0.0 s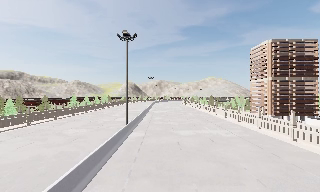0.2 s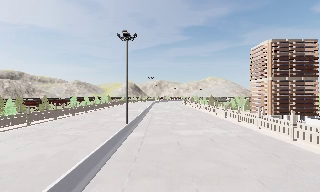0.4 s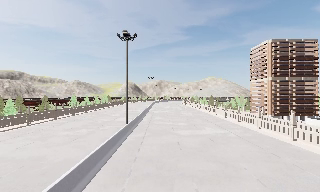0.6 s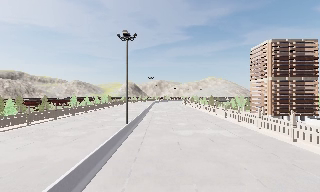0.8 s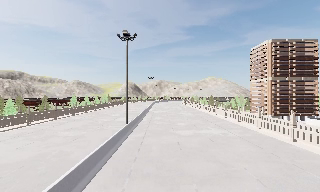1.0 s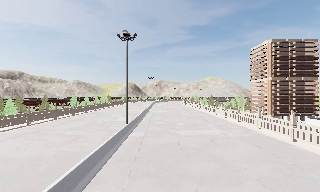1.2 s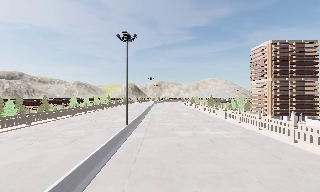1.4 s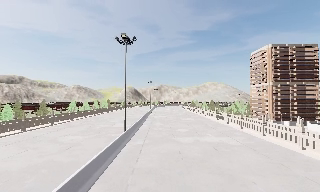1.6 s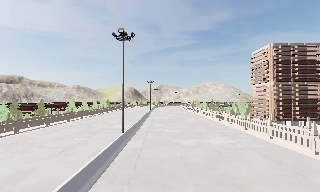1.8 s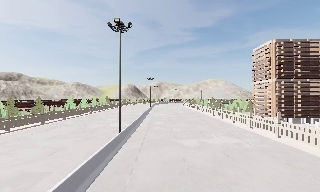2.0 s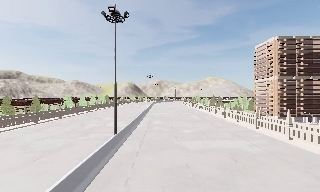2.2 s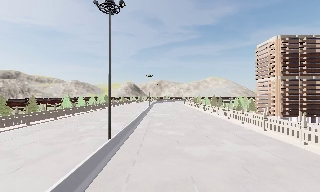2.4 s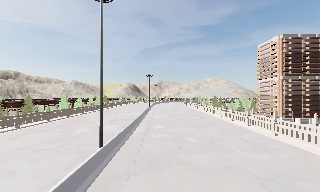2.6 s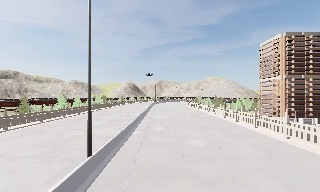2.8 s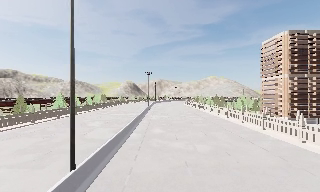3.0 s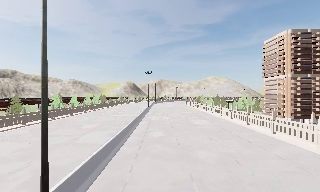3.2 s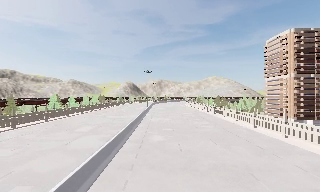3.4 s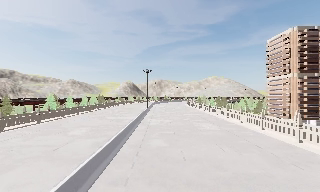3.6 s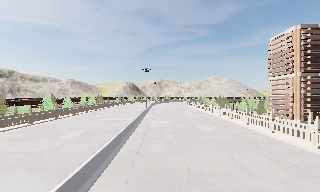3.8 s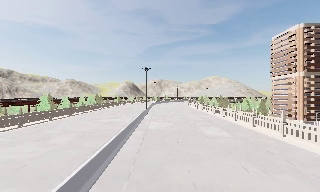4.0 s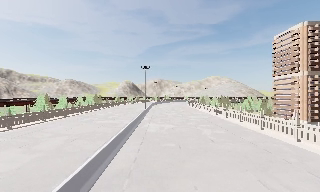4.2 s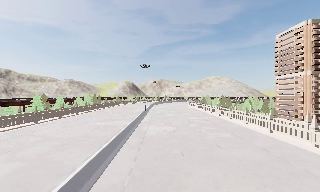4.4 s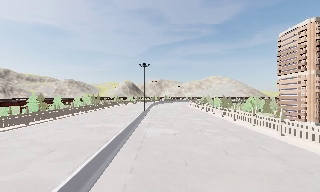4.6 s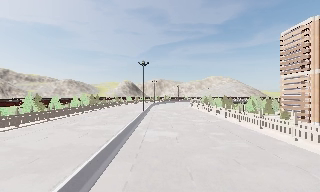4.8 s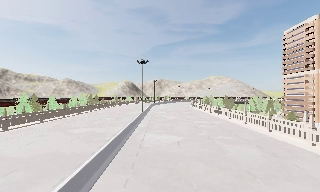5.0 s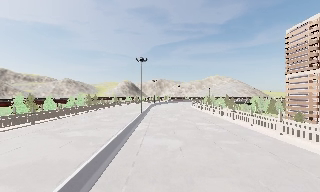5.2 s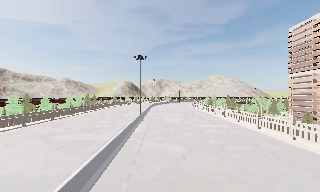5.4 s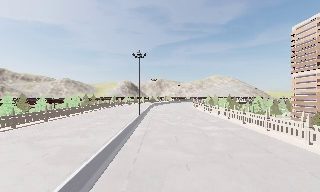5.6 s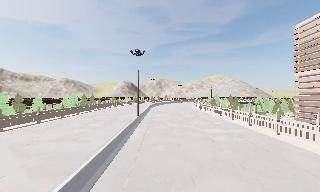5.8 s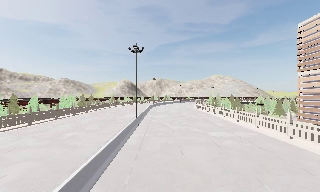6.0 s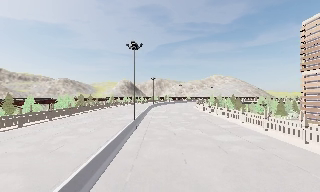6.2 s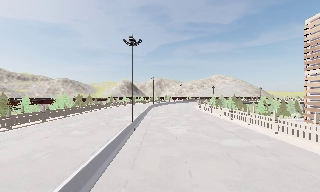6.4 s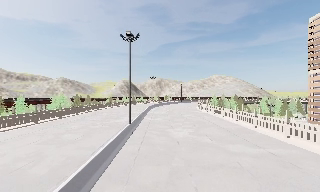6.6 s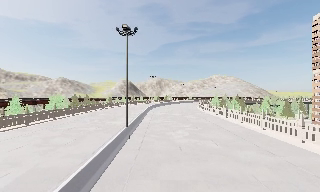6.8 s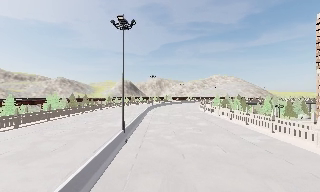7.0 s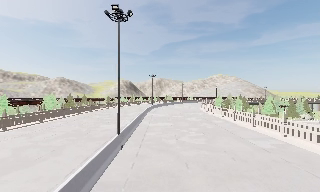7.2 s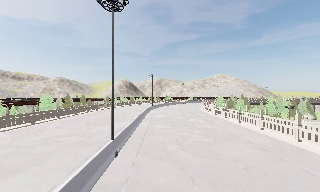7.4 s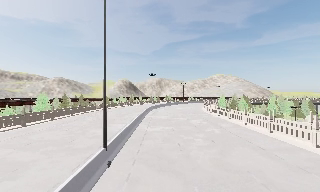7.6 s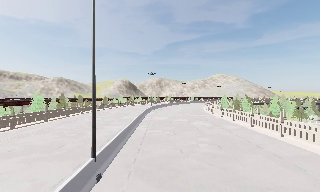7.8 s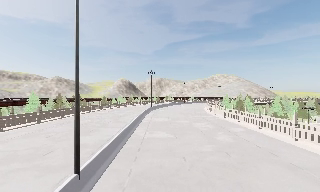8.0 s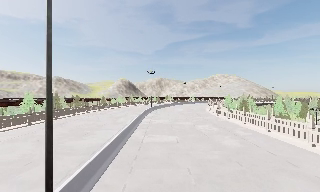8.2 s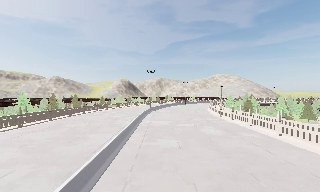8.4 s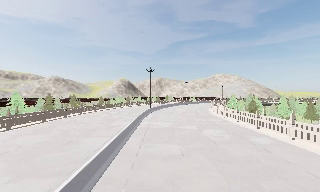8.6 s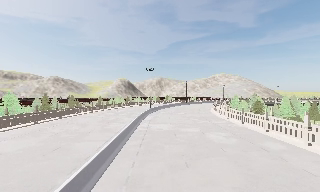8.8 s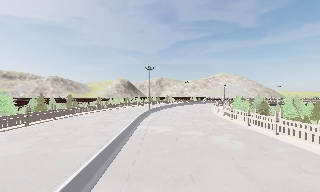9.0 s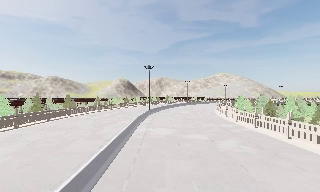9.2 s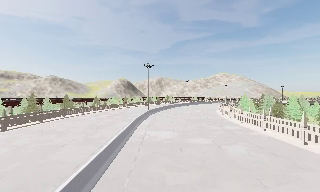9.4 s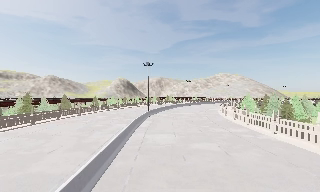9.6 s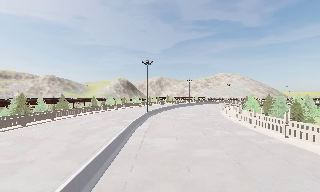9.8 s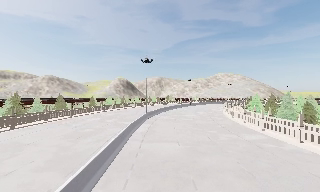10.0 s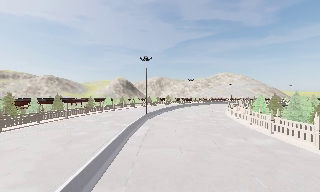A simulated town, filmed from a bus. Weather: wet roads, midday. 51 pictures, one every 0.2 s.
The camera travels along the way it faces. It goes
forward.
0.0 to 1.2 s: The camera keeps its place and its aim.
1.2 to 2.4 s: The camera travels forward, about 8 m, so what stands in front looms larger. It gains speed.
2.4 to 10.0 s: The camera travels forward, about 65 m, so what stands in front looms larger.
The film runs forward here.
